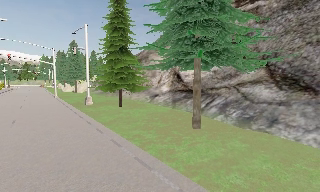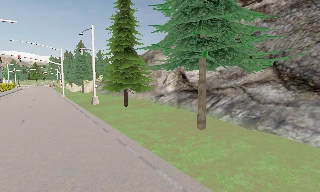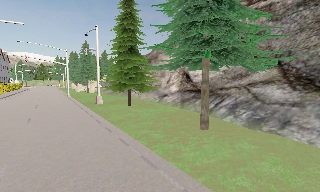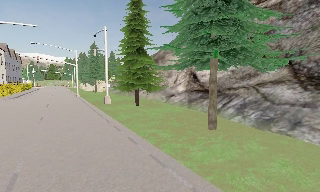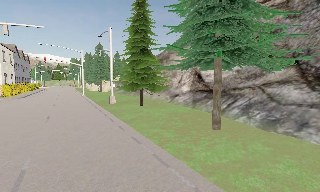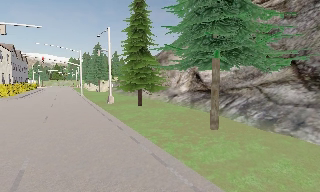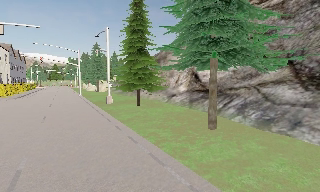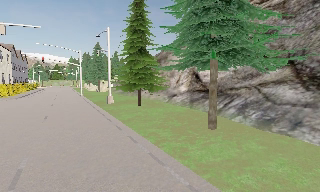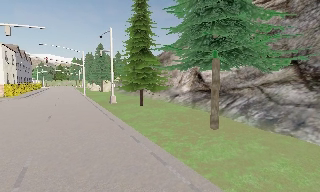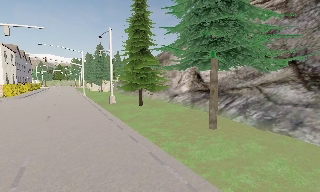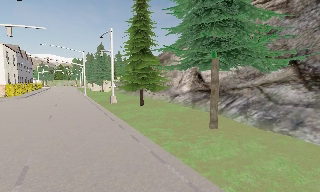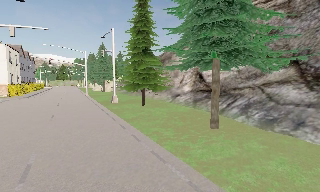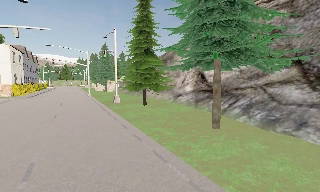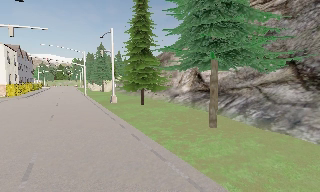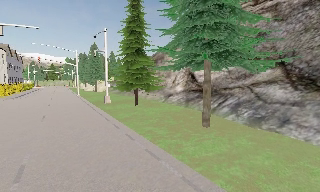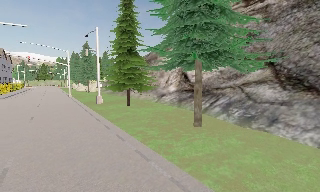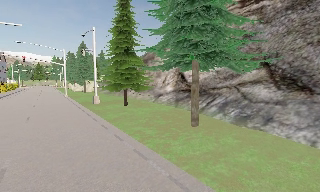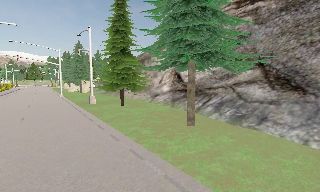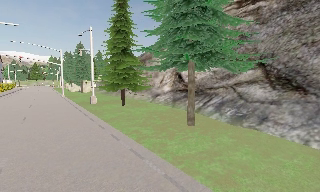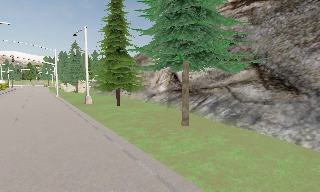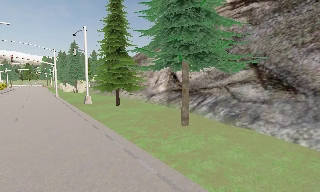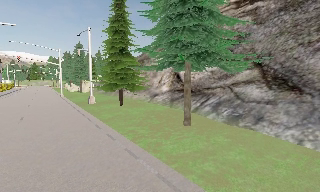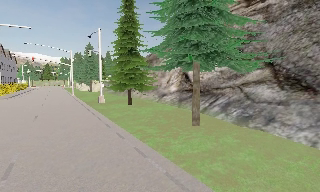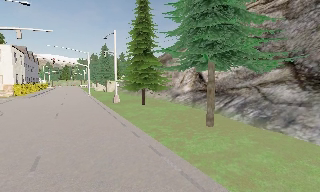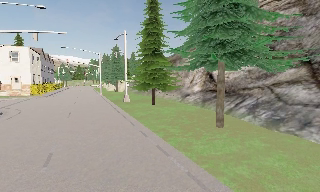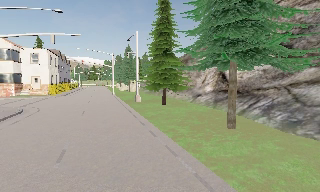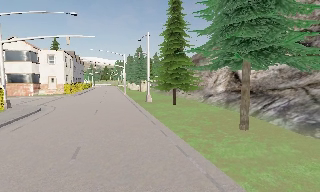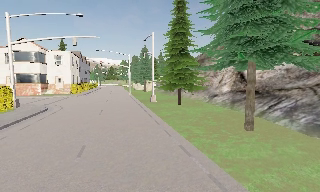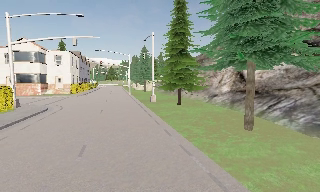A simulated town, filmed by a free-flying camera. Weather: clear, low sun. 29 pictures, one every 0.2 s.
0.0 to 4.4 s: The camera travels backward and to its right, about 1 m, so what stands in front gets smaller.
4.4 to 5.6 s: The scene slides to the right, as the camera pans about 20 degrees to its left.
The film runs backward here.
